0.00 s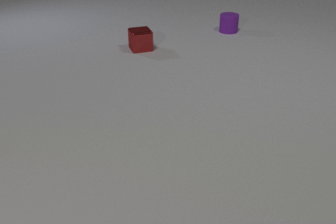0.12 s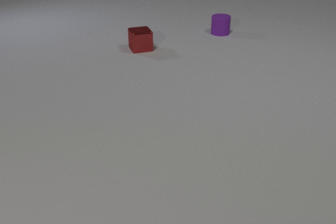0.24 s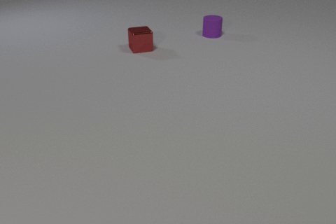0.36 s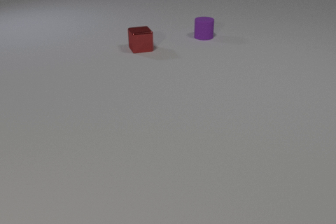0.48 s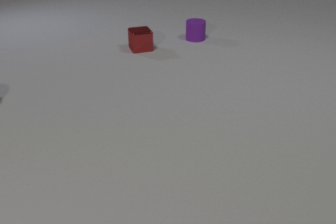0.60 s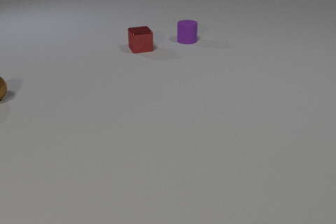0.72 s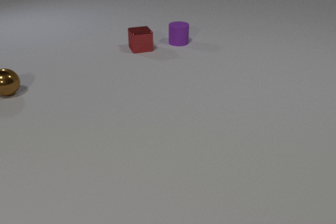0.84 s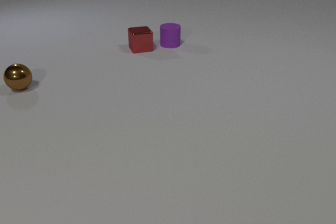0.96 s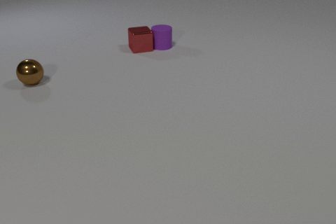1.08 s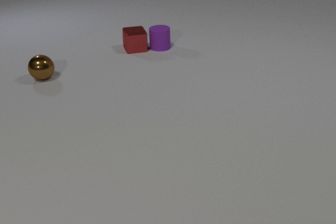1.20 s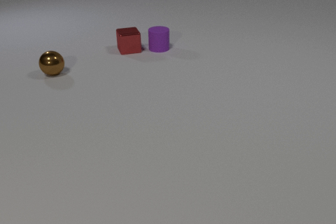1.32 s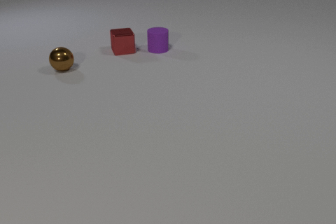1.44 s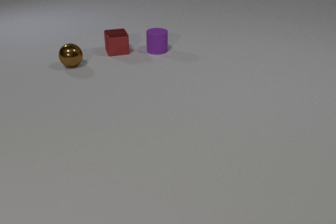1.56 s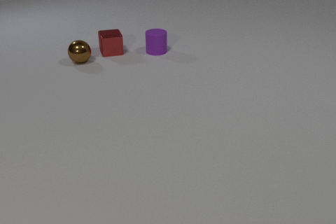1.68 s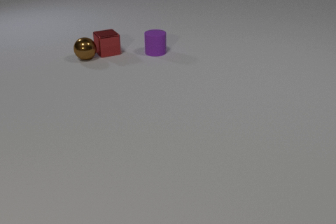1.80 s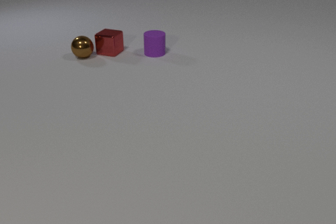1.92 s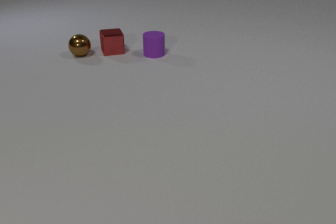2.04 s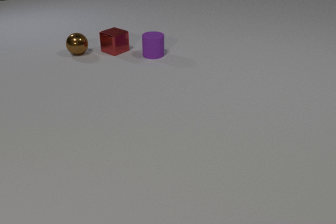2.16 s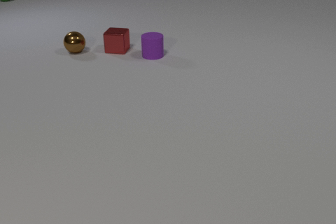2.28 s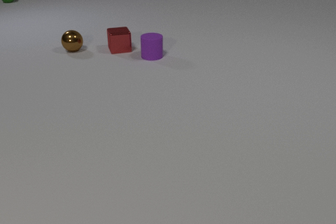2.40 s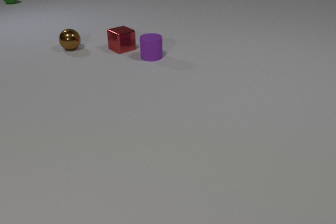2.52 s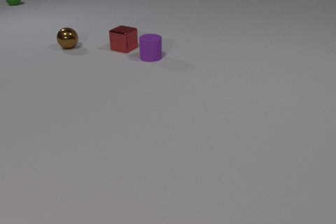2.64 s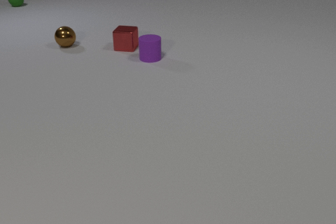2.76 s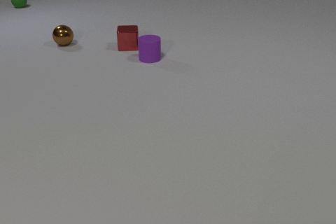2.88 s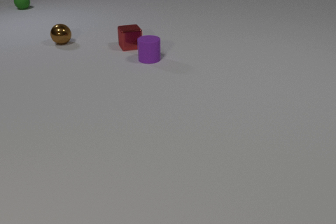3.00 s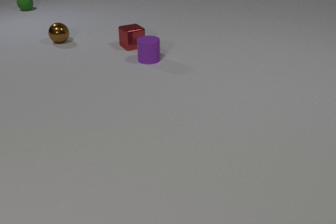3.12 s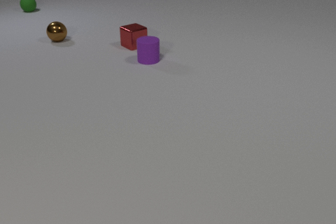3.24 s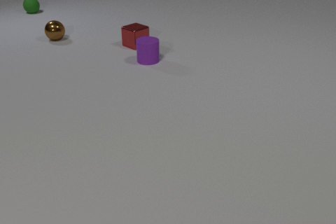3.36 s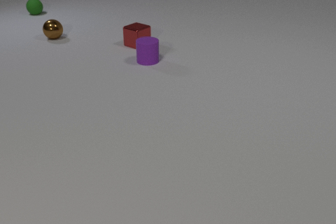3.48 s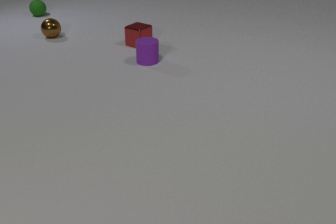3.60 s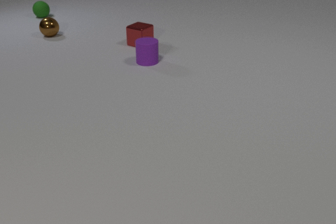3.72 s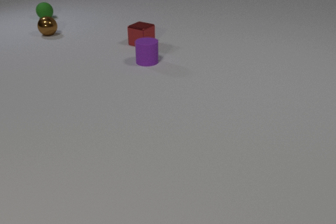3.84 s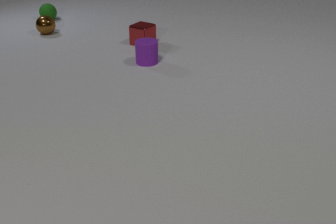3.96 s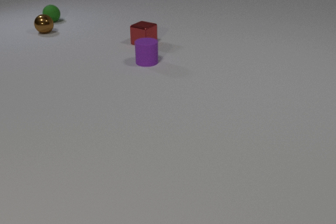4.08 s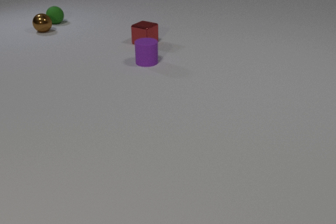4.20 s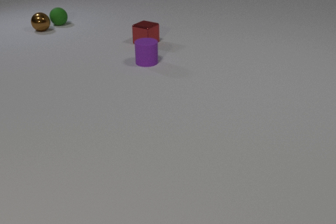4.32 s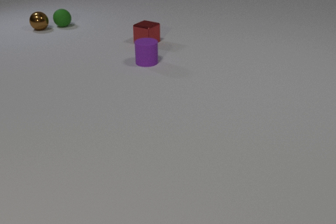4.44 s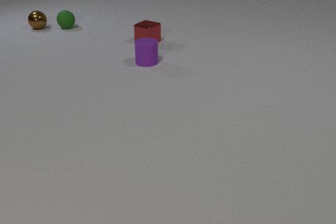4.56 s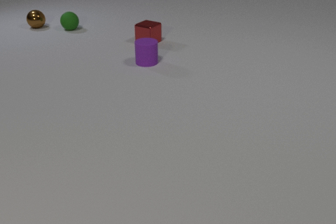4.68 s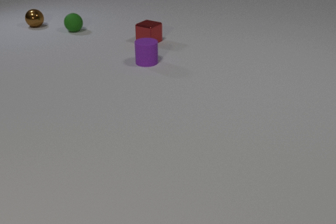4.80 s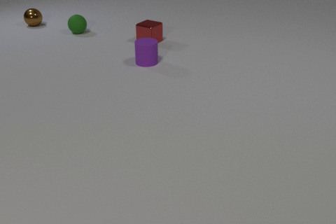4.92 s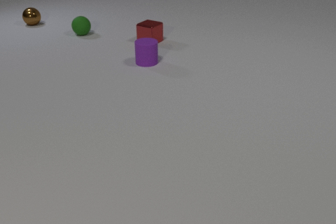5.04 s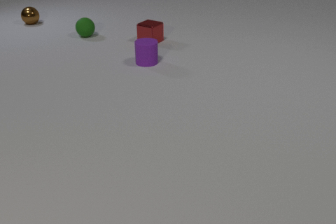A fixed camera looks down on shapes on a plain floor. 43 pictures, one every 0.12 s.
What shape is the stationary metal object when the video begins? cube.
Are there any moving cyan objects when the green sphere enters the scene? no.
How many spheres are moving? 2.
0.00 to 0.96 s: The purple rubber cylinder slides to the left and toward the camera. The brown metal sphere comes in at the left edge, rolls to the right and away from the camera. The purple rubber cylinder and the red metal cube collide.
0.96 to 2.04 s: The purple rubber cylinder slides toward the camera. The red metal cube slides to the left. The green rubber sphere comes in at the top edge. The brown metal sphere rolls away from the camera and to the right. The red metal cube and the brown metal sphere collide.
2.04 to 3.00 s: The purple rubber cylinder slides toward the camera. The red metal cube slides to the right and away from the camera. The green rubber sphere rolls toward the camera and to the right. The brown metal sphere rolls away from the camera and to the left.
3.00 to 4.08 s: The purple rubber cylinder slides toward the camera. The red metal cube slides to the right and away from the camera. The green rubber sphere rolls toward the camera and to the right. The brown metal sphere rolls away from the camera.
4.08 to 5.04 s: The red metal cube slides to the right and away from the camera. The green rubber sphere rolls toward the camera and to the right. The brown metal sphere rolls away from the camera.
